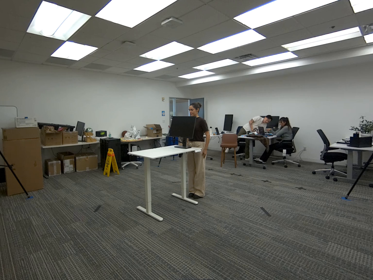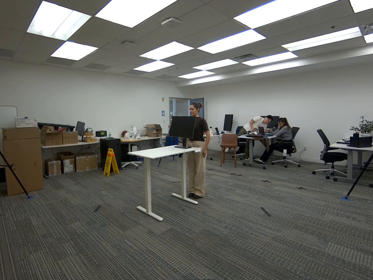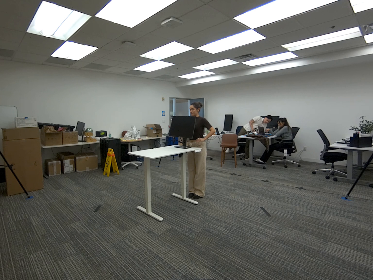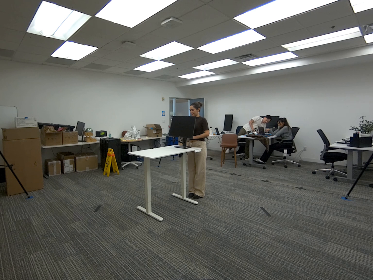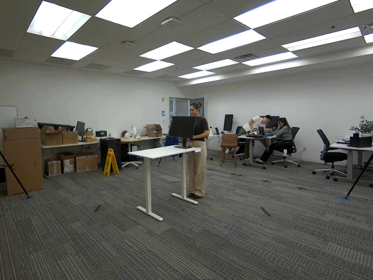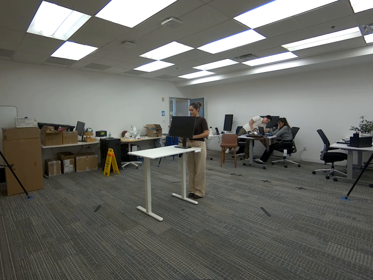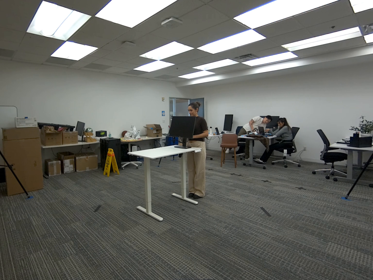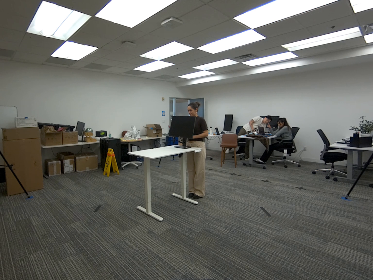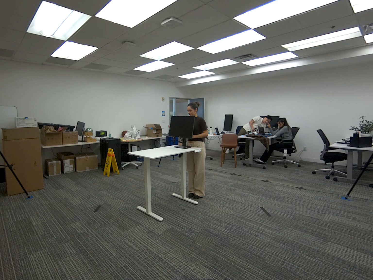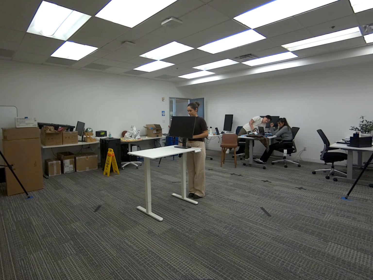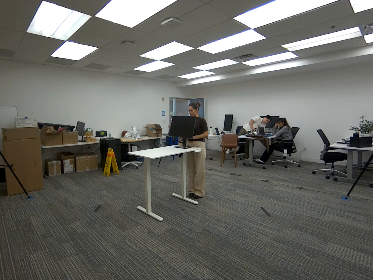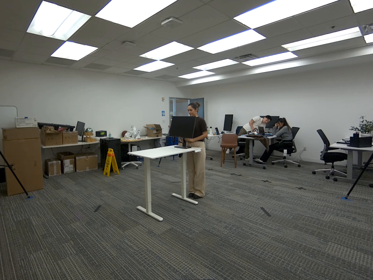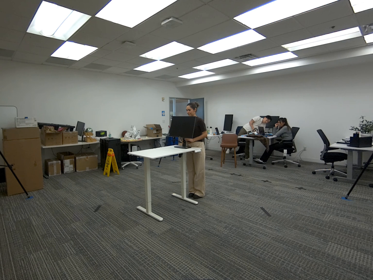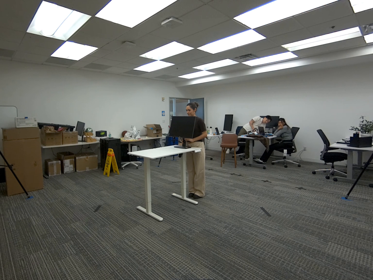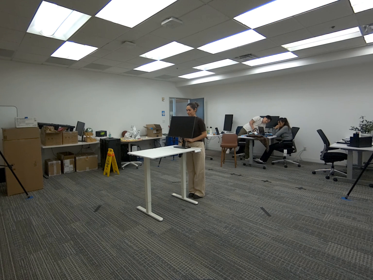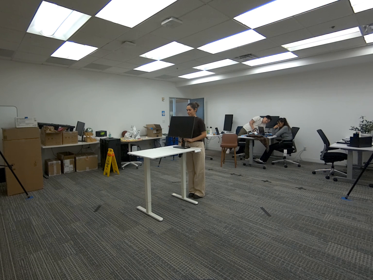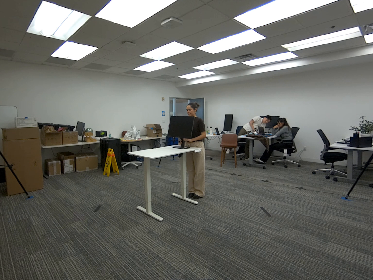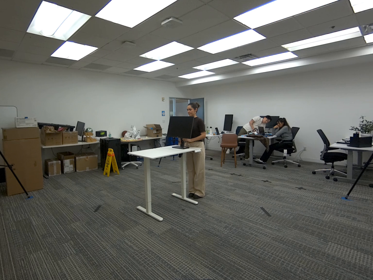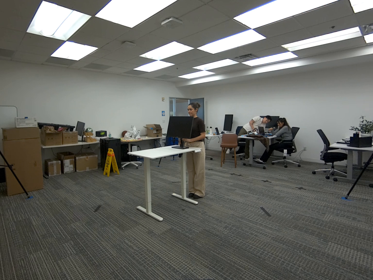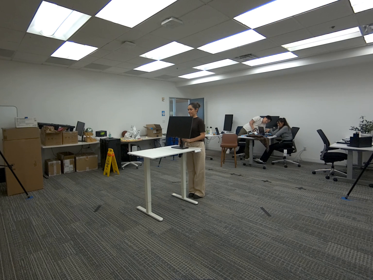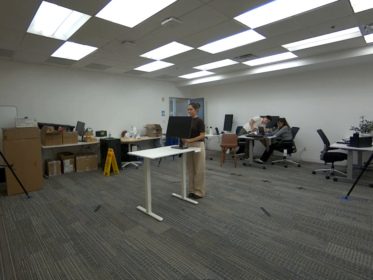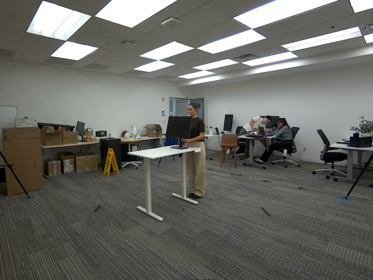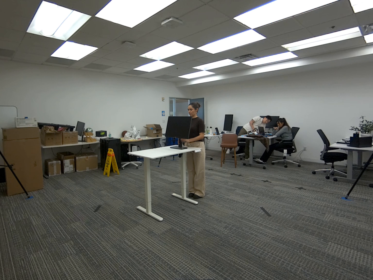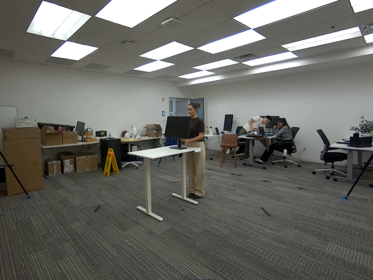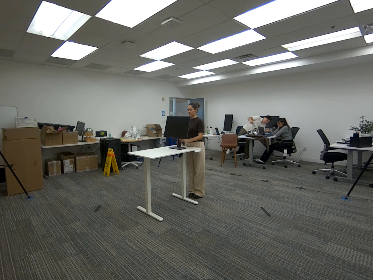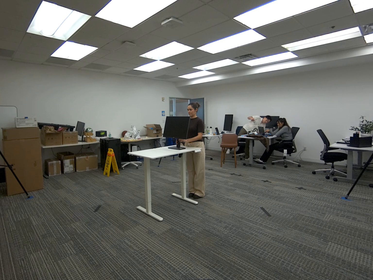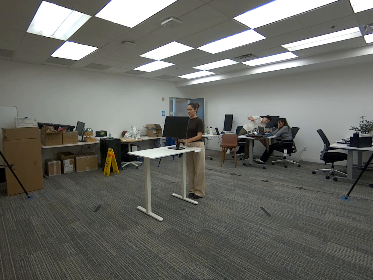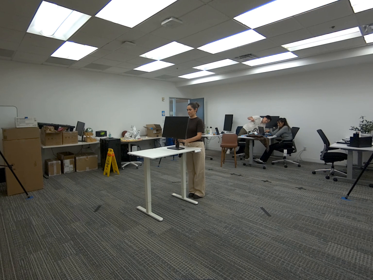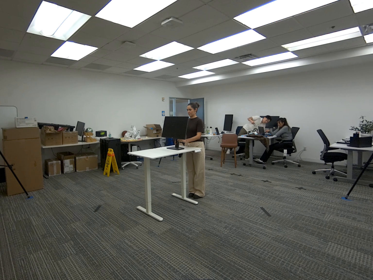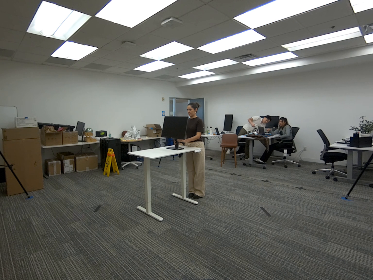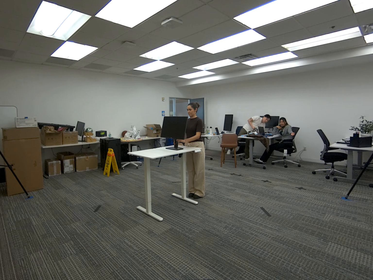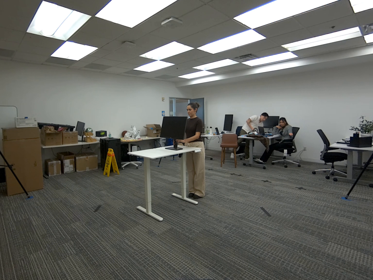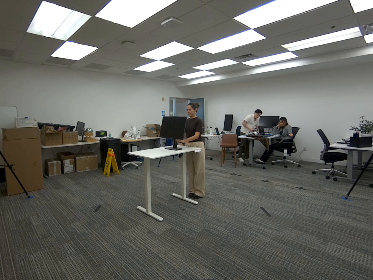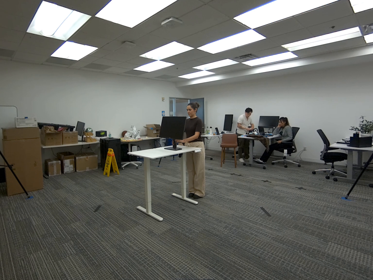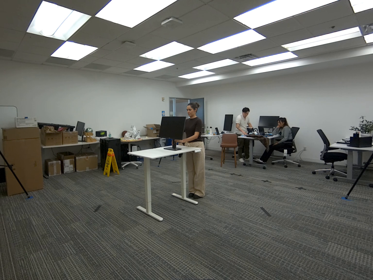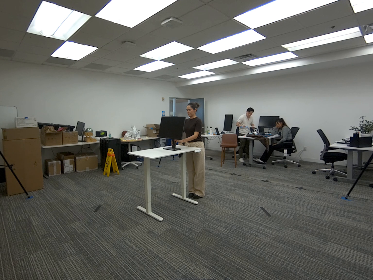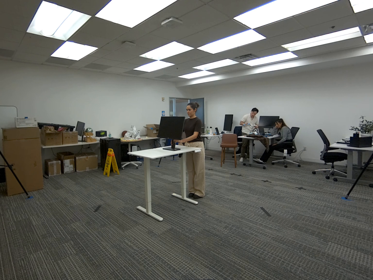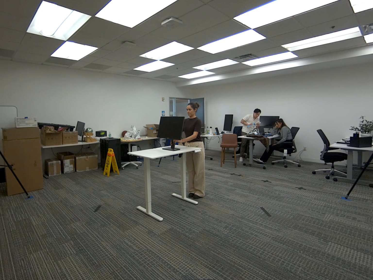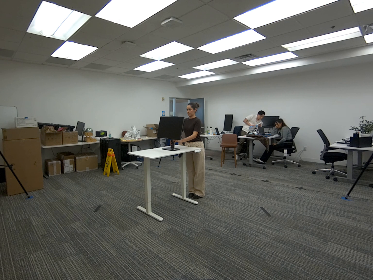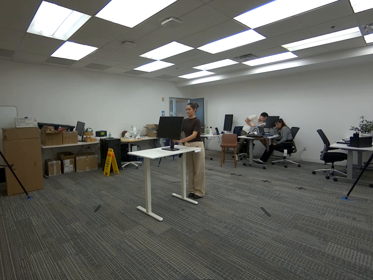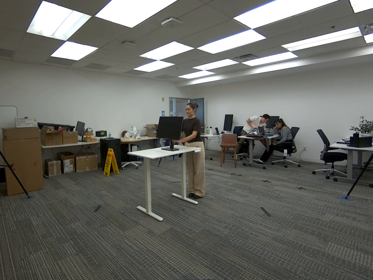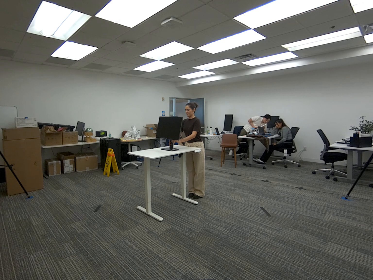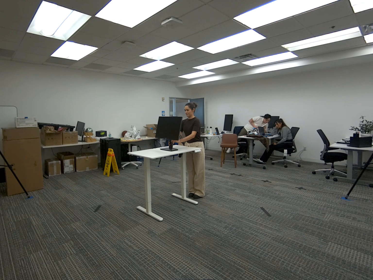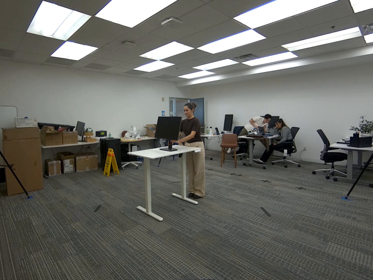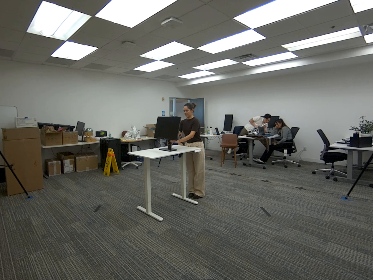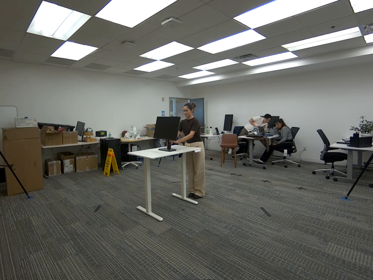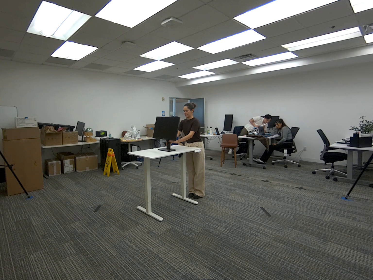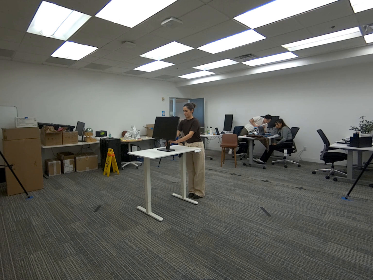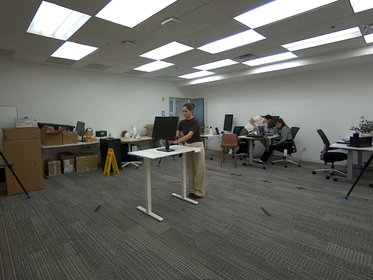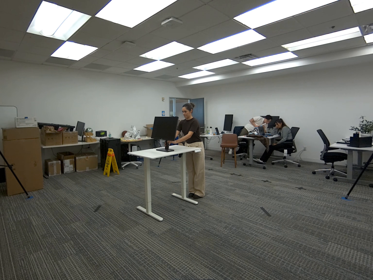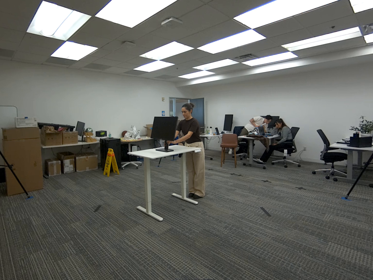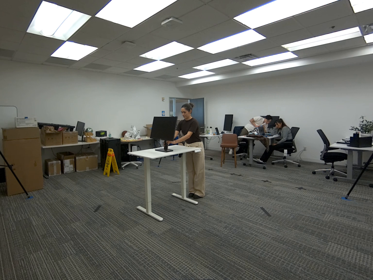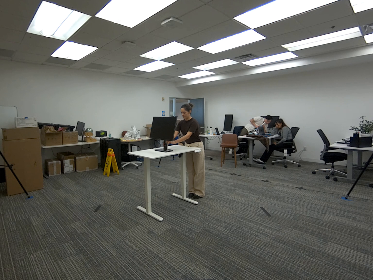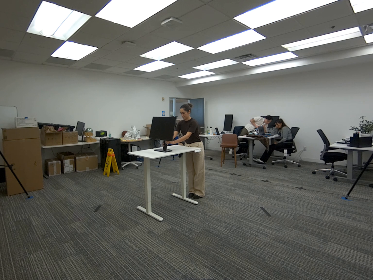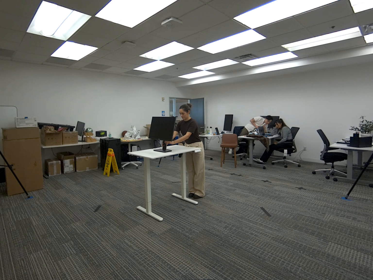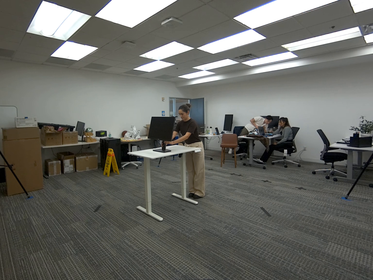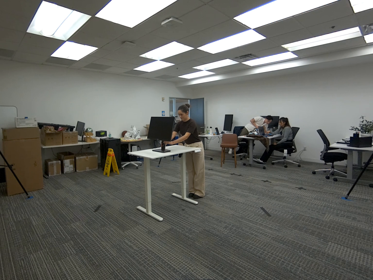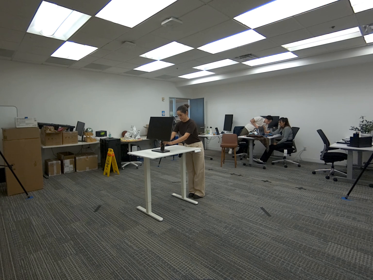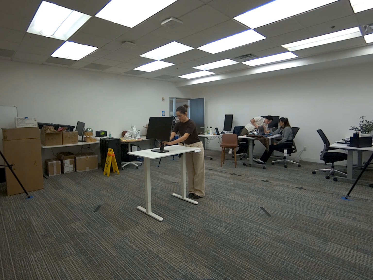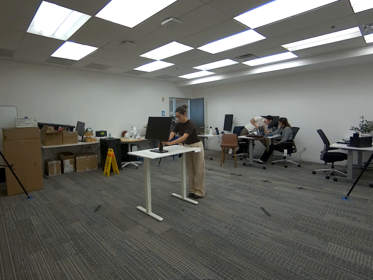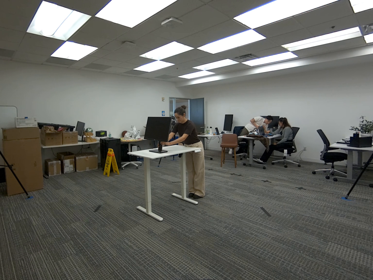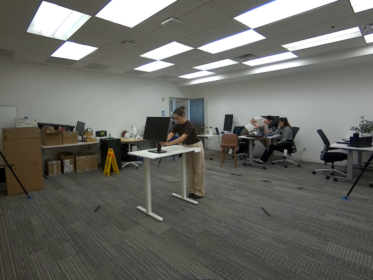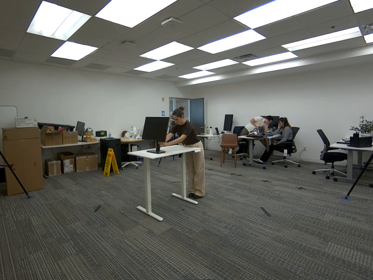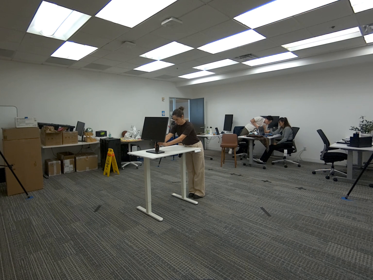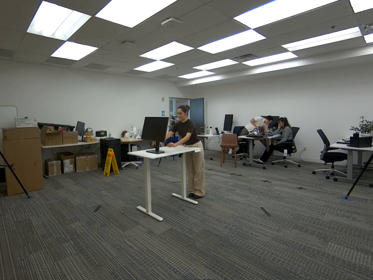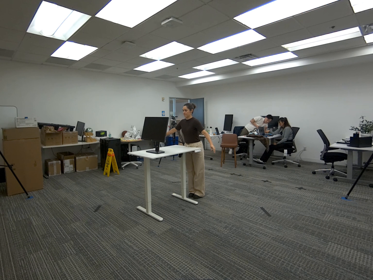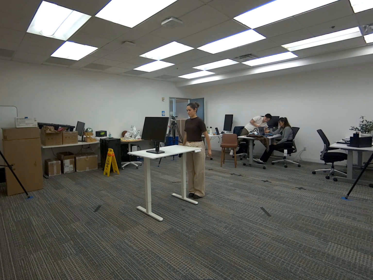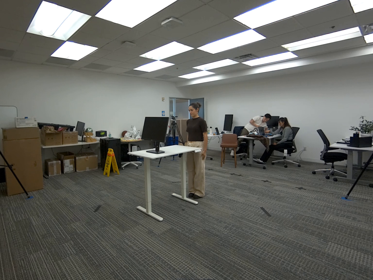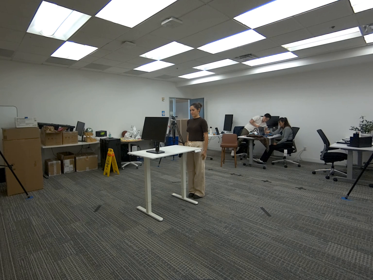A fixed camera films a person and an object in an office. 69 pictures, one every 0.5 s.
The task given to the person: Walk over to the monitor on the white desk and slide the monitor away from you.
